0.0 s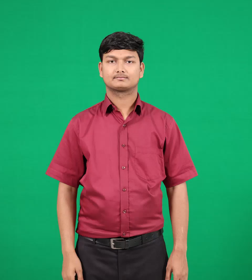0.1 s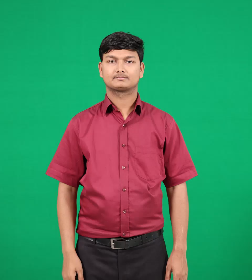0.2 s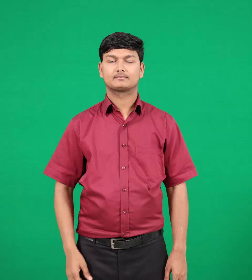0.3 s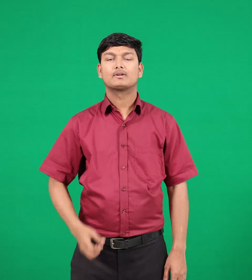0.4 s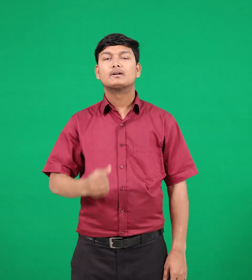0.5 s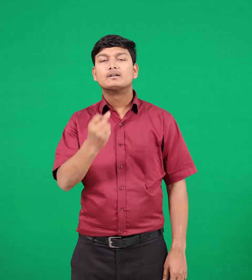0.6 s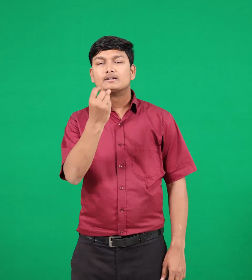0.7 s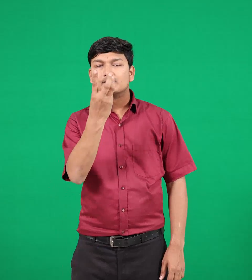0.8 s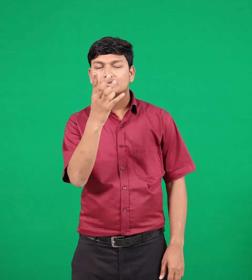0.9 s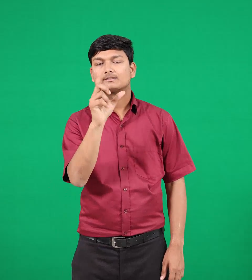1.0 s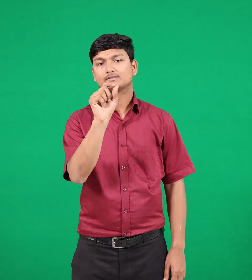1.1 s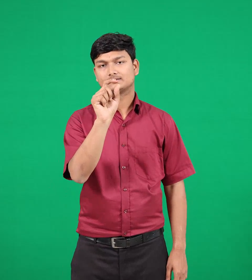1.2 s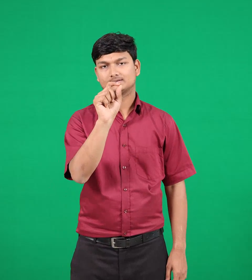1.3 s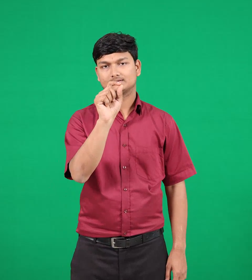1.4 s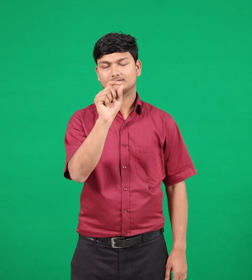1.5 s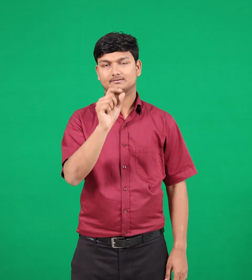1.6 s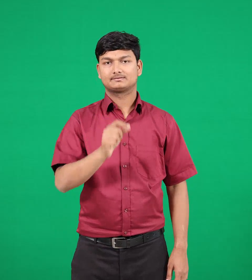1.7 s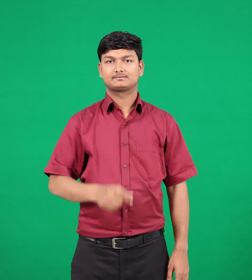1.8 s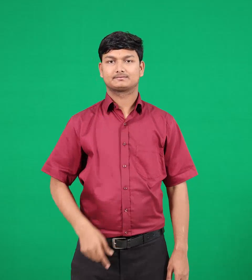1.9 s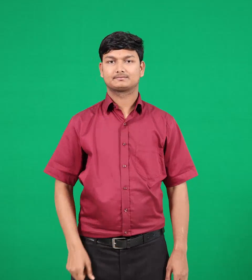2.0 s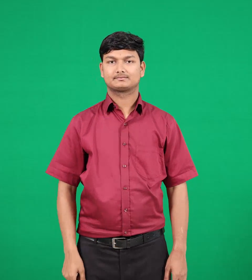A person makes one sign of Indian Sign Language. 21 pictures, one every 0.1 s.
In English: ten
